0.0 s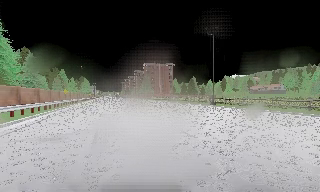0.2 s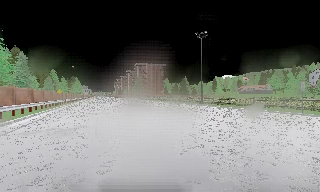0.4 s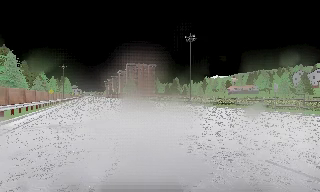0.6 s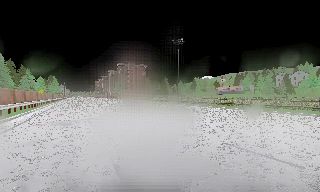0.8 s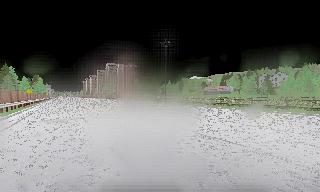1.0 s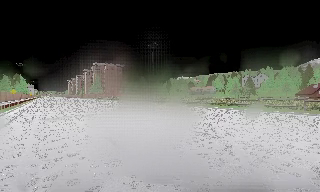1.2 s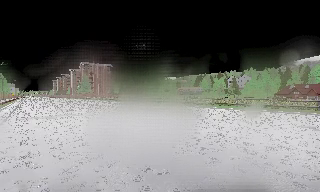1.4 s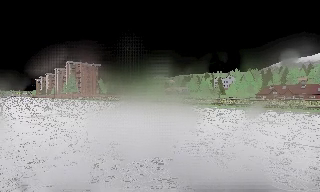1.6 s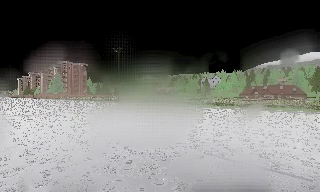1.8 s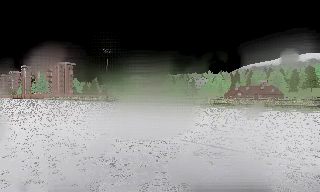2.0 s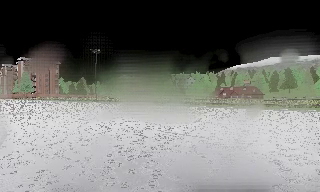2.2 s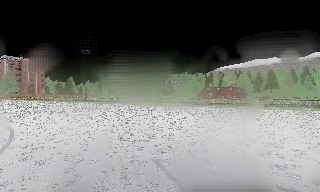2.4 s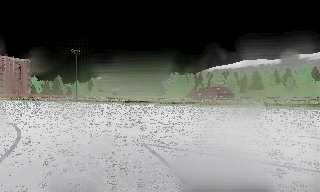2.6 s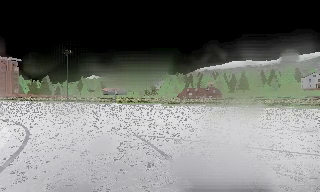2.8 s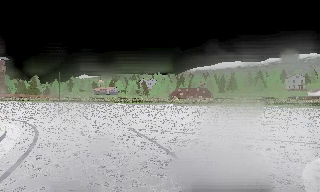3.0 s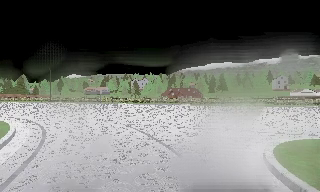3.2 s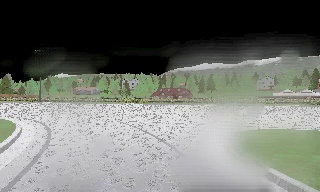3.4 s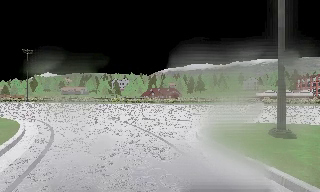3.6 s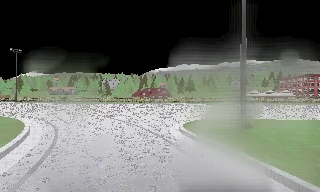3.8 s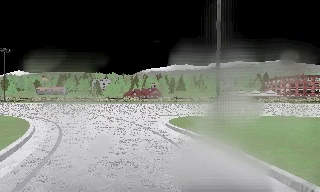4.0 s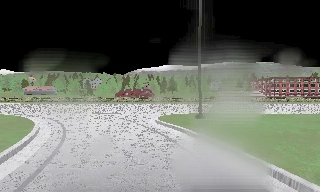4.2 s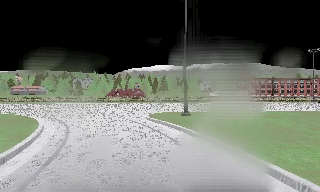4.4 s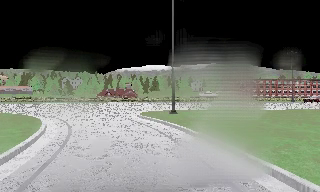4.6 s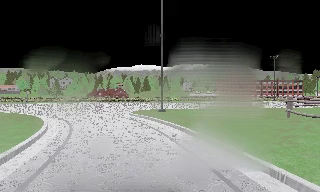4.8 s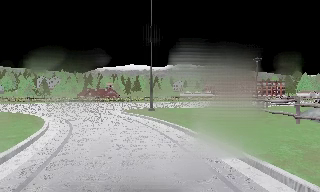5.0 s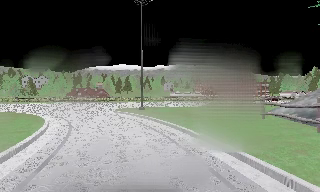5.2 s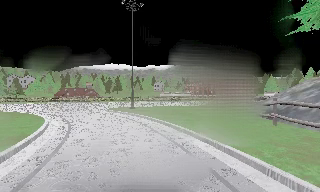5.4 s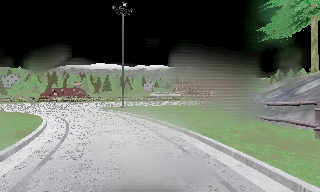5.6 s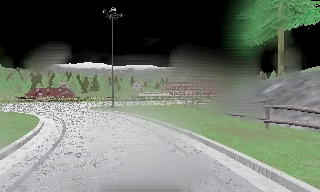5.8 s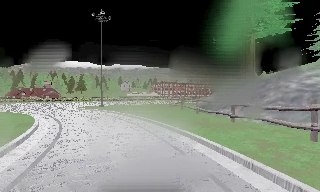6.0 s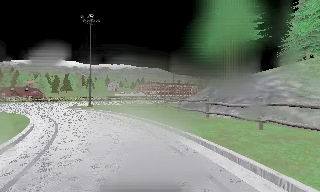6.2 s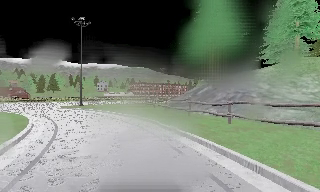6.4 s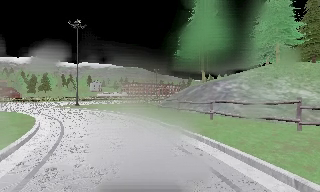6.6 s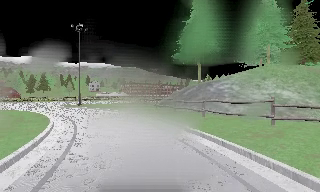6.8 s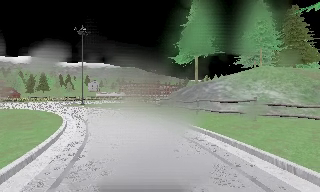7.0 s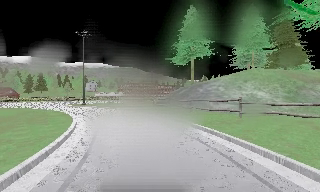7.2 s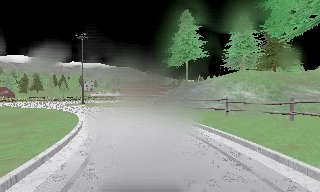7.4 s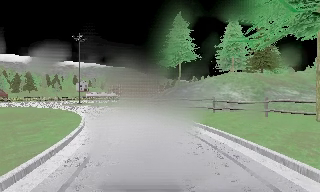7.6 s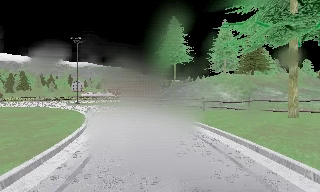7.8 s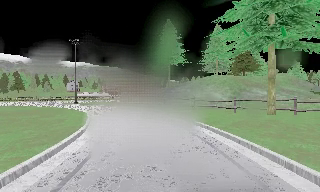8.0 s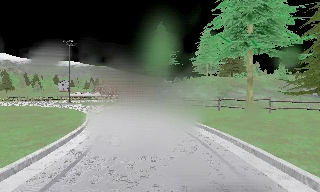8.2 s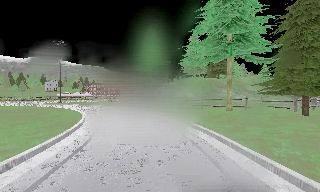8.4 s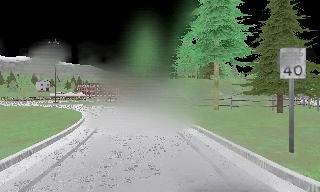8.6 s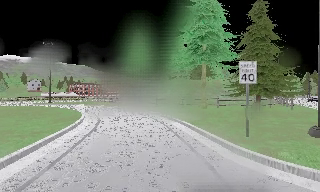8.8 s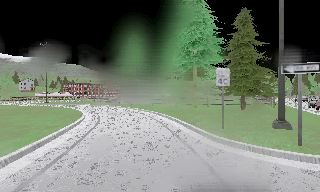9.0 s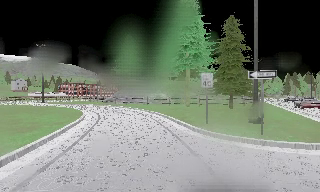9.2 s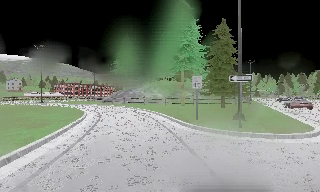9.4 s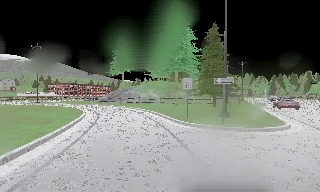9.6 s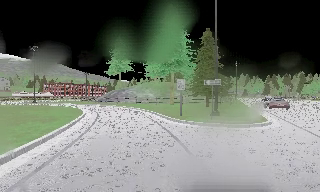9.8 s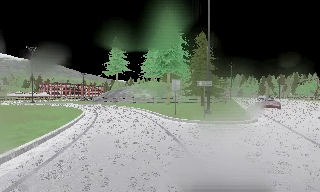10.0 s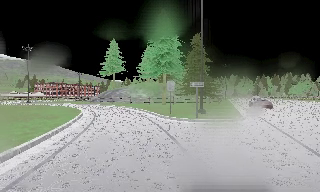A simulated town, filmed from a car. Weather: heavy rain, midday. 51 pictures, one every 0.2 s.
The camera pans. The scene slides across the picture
to the left.
The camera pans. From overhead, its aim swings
clockwise.
0.0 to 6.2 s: The camera pans to its right, which is clockwise from overhead, by about 110 degrees. It travels backward, about 40 m.
6.2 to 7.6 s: The camera travels backward, about 9 m, so what stands in front gets smaller.
7.6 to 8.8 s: The scene slides to the left, as the camera pans about 15 degrees to its right. It travels backward, about 8 m, so what stands in front gets smaller.
8.8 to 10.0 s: The camera travels backward, about 6 m, so what stands in front gets smaller. It loses speed.
The film runs backward here.
